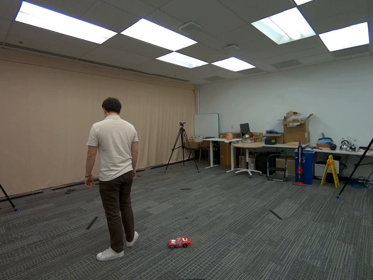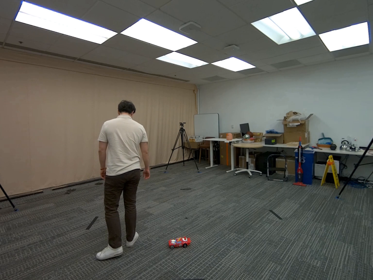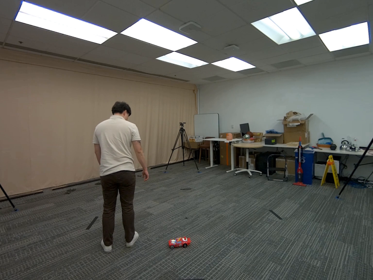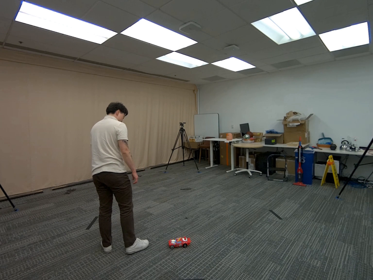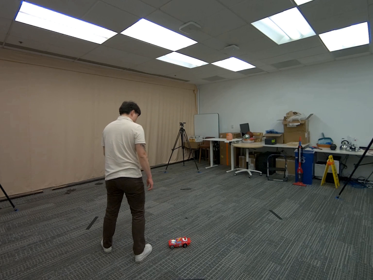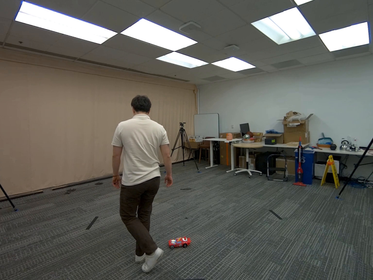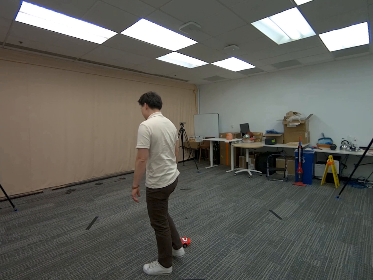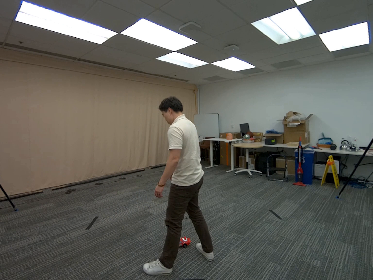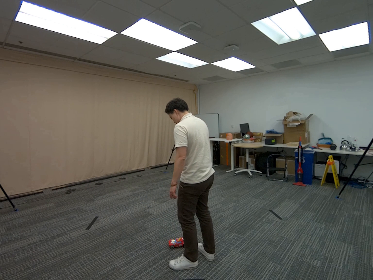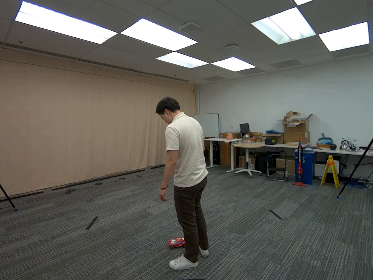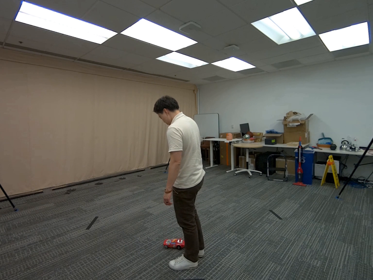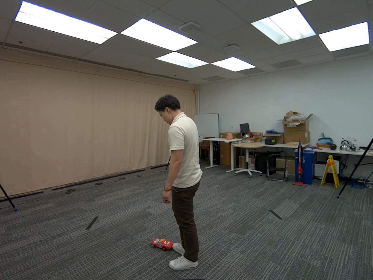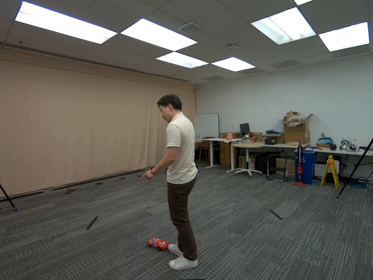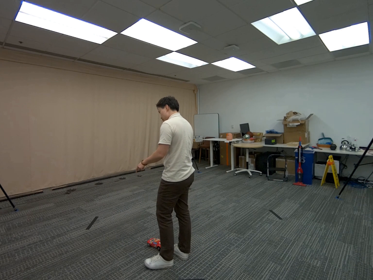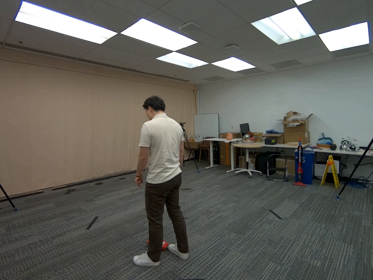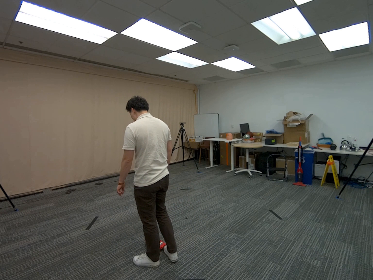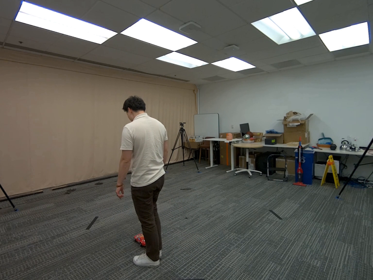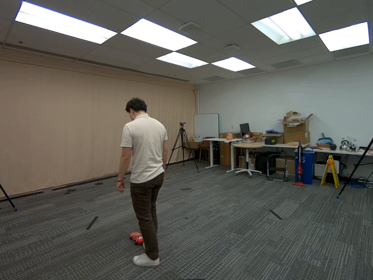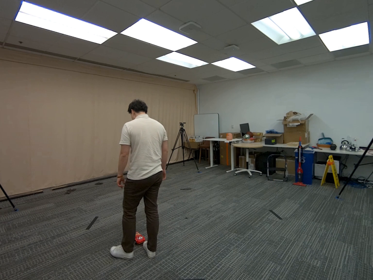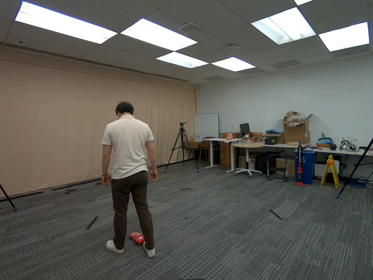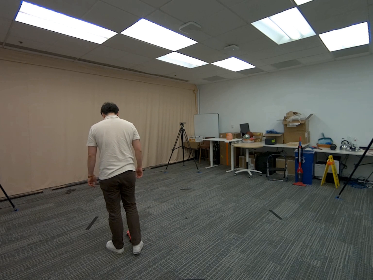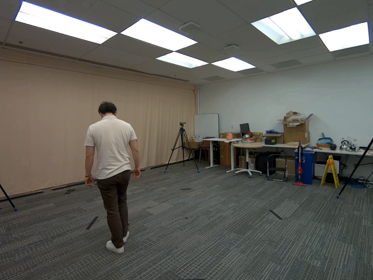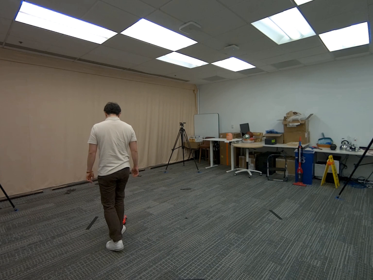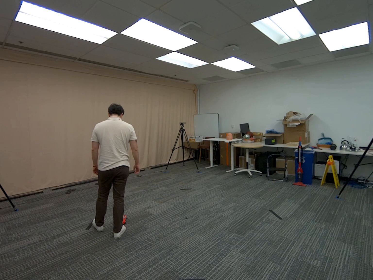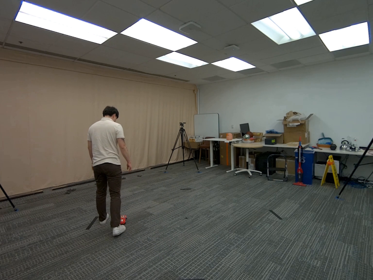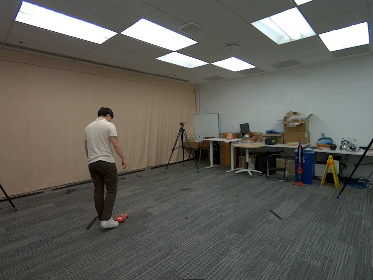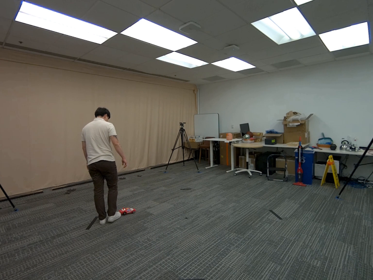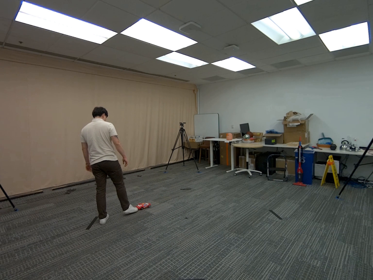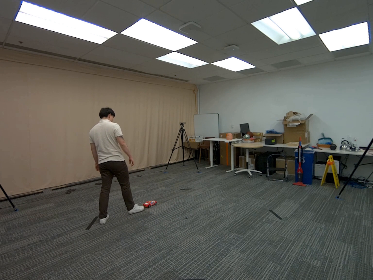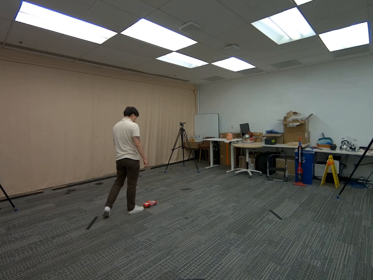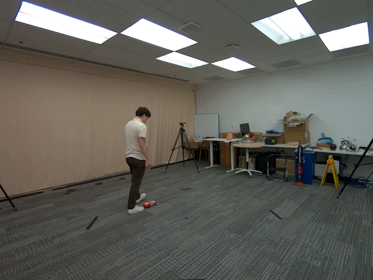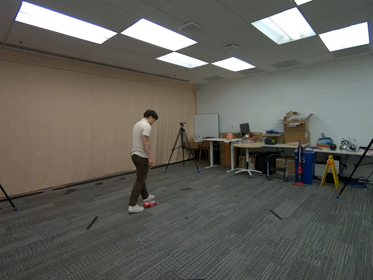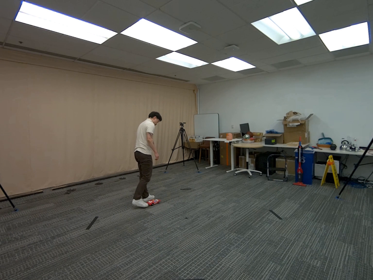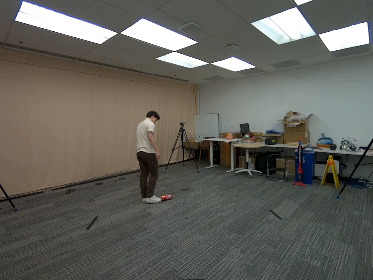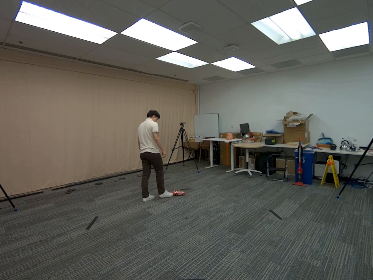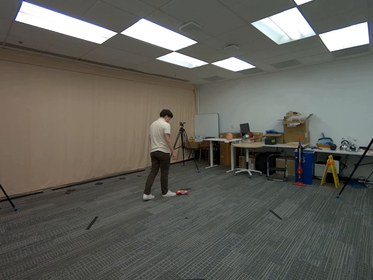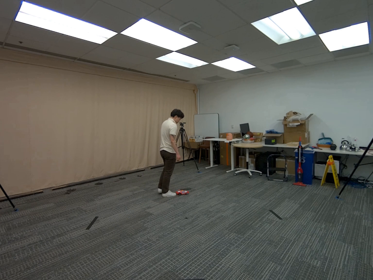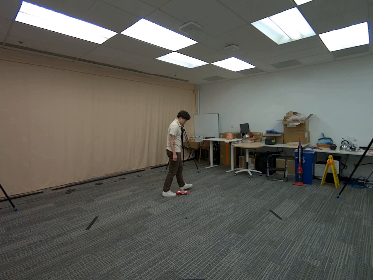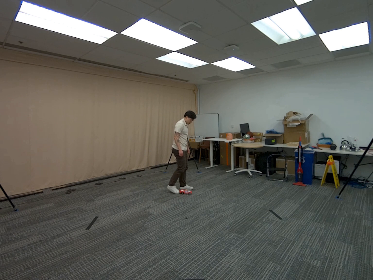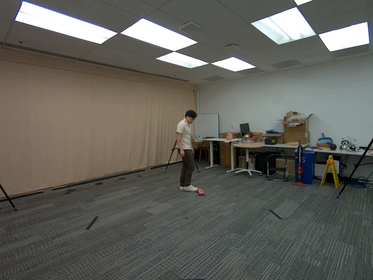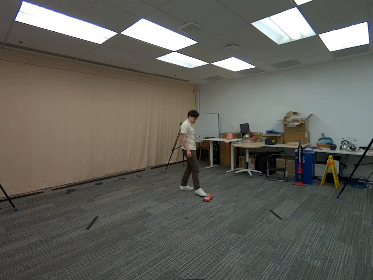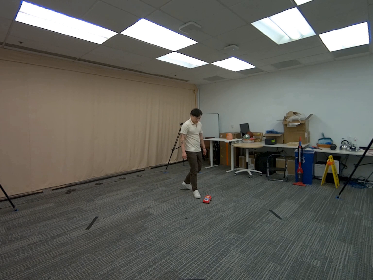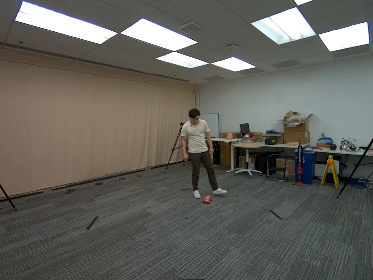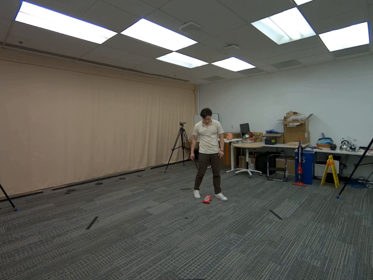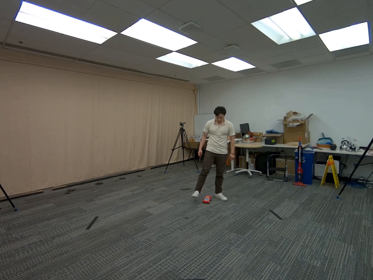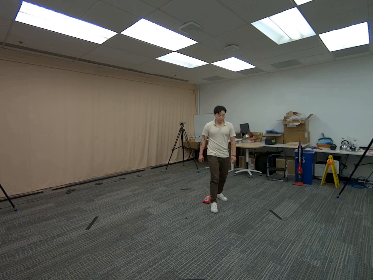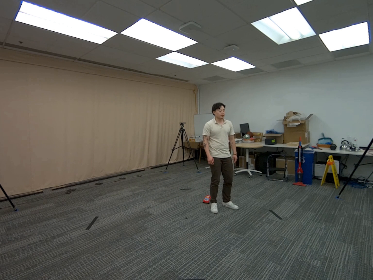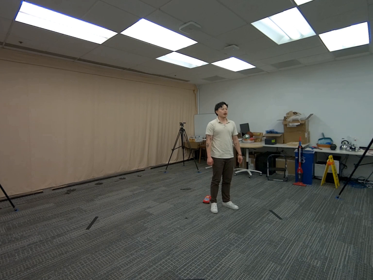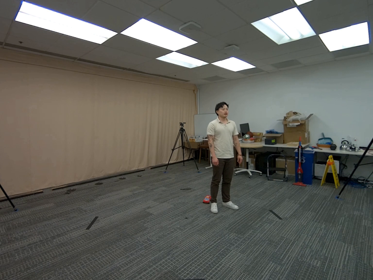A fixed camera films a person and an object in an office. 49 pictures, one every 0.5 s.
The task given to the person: Walk to the toy car on the ground, use your right foot to push the toy car around the bounding area.
